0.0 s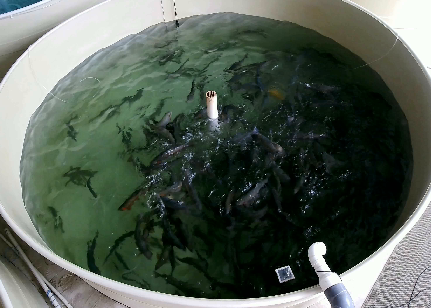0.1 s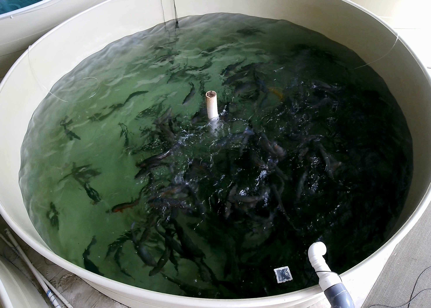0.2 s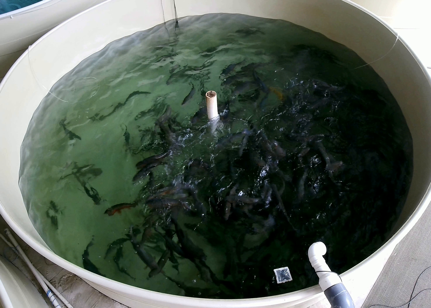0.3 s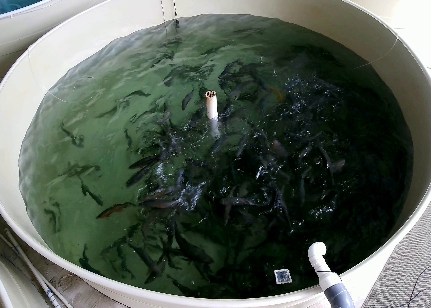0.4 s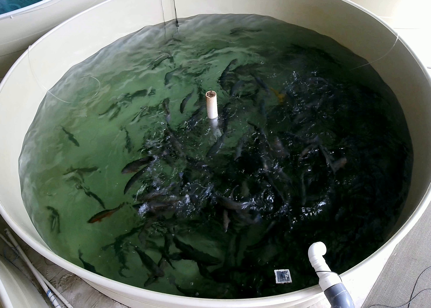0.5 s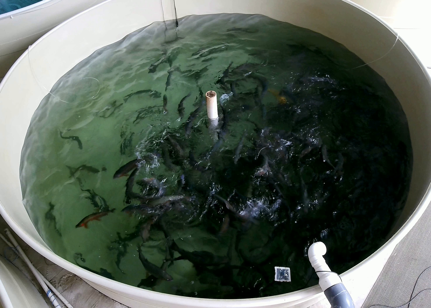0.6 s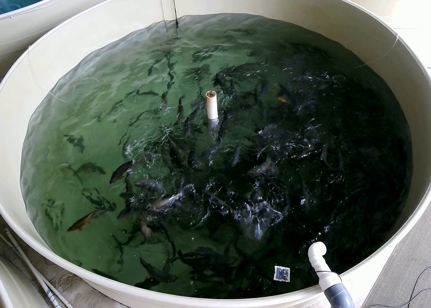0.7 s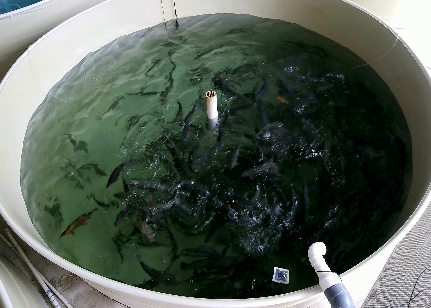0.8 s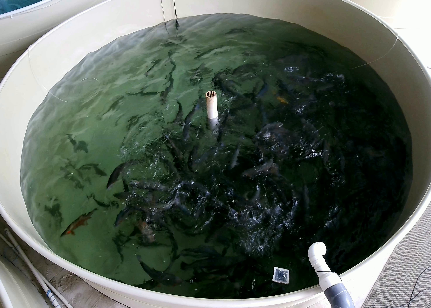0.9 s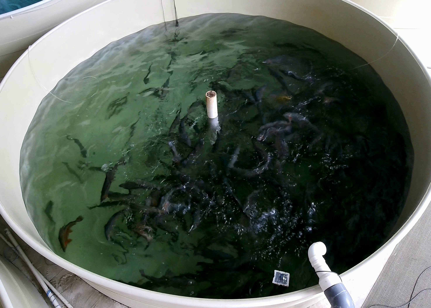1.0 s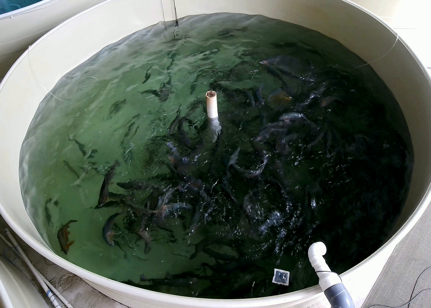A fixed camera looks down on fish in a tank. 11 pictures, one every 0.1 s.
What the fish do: Weak feeding.
